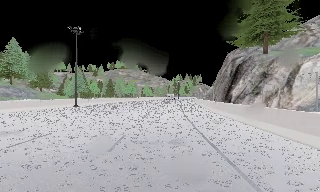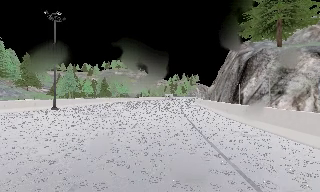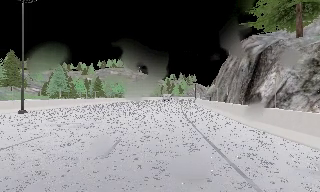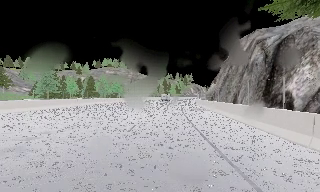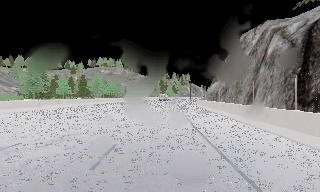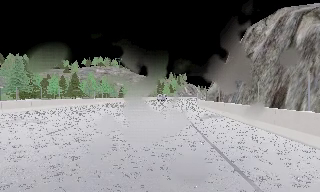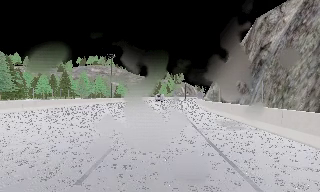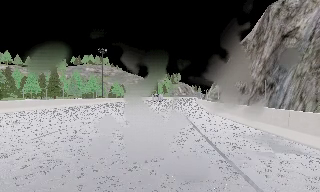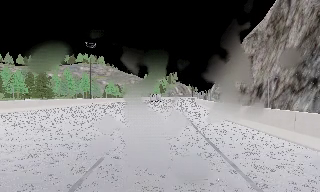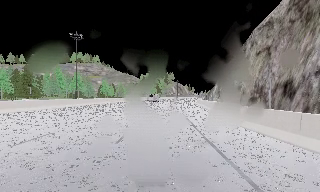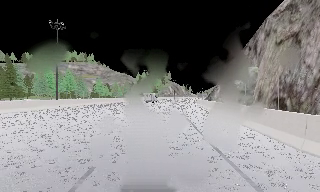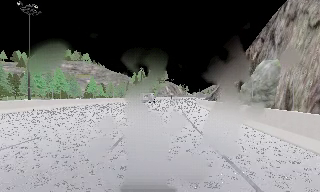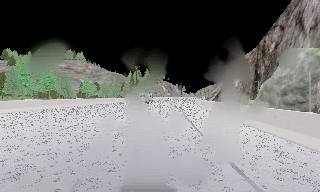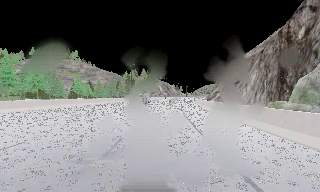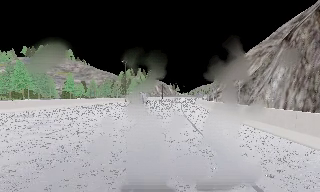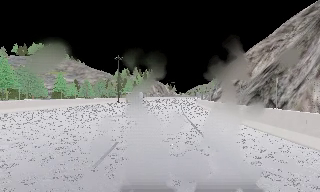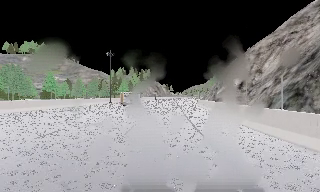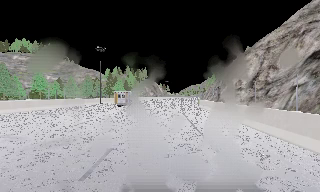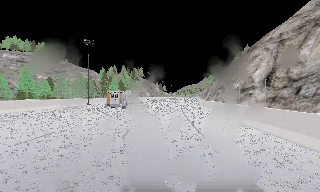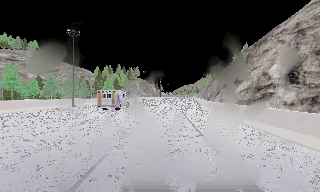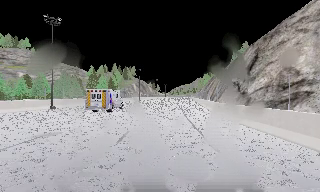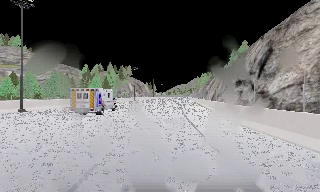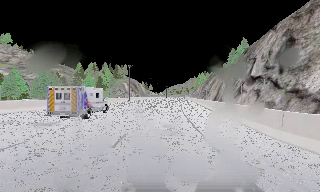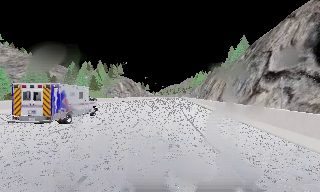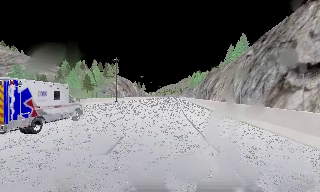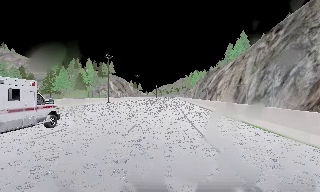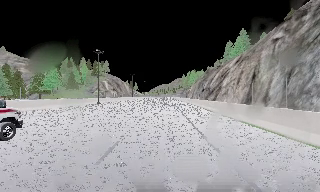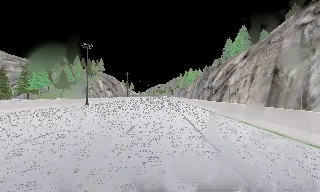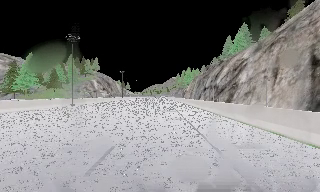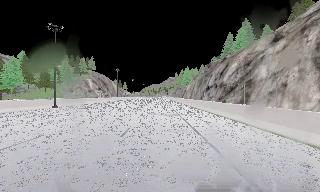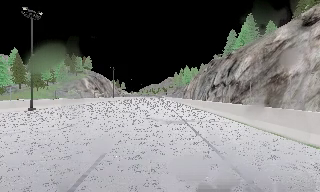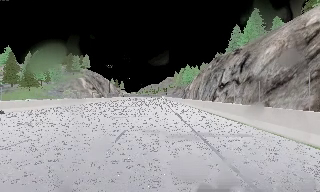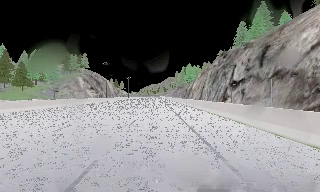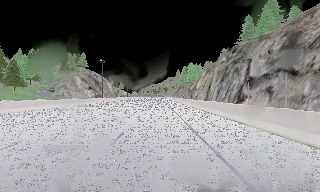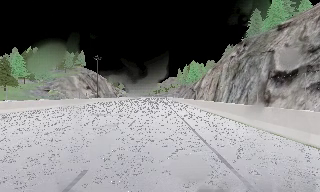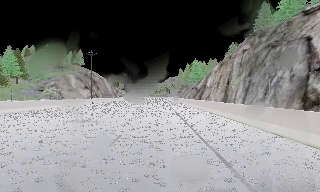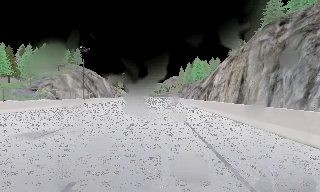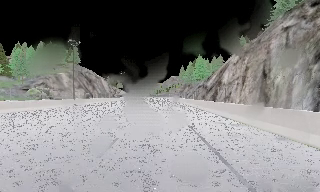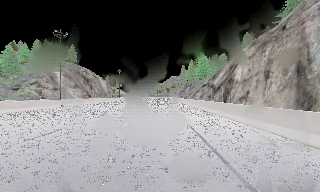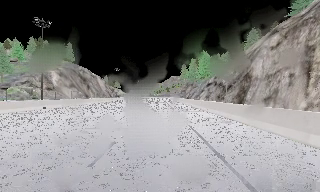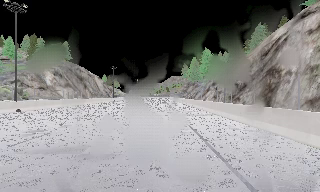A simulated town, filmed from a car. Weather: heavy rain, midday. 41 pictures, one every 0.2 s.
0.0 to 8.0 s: The camera swings to its right by about 35 degrees, and the scene slides to the left. It travels forward, about 155 m.
The film runs forward here.
